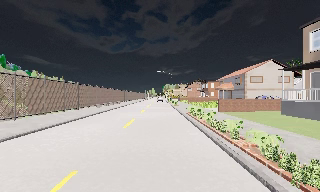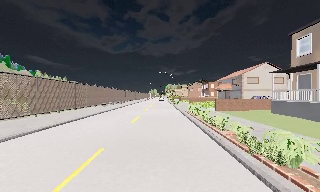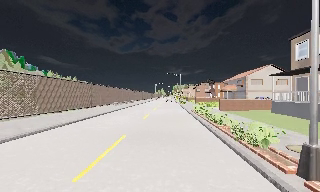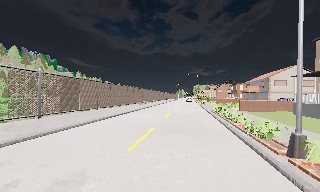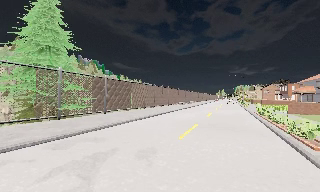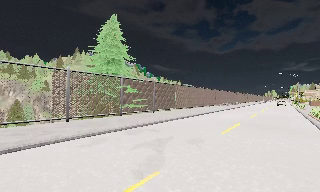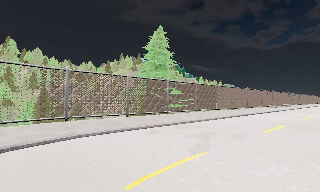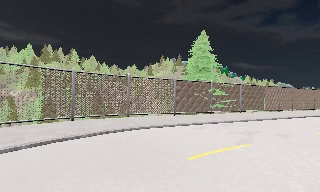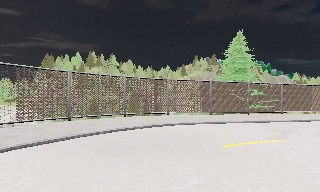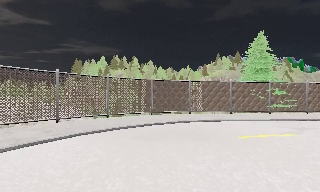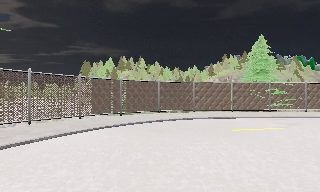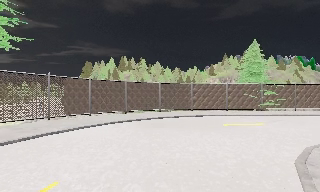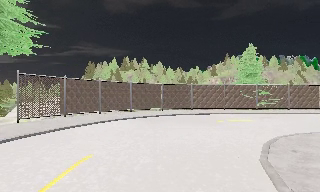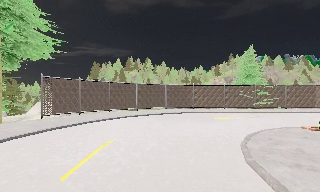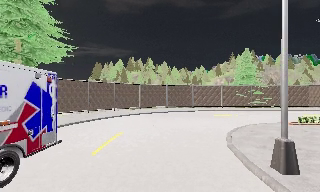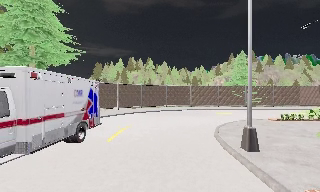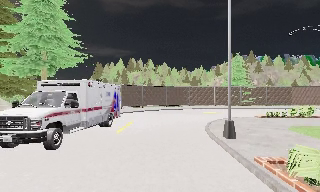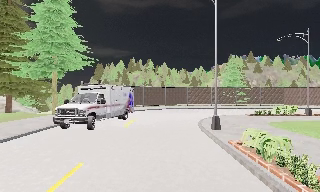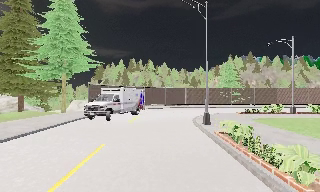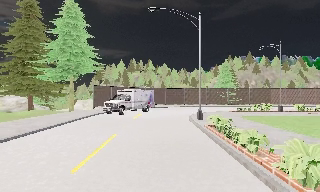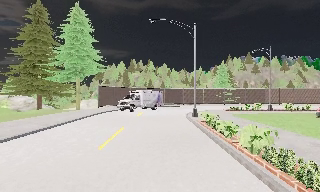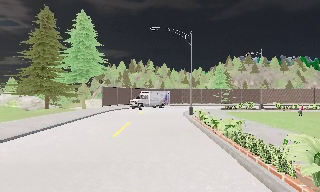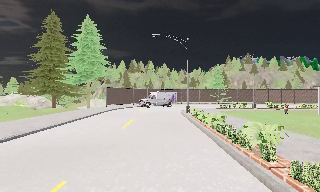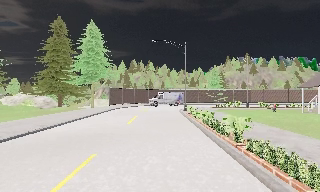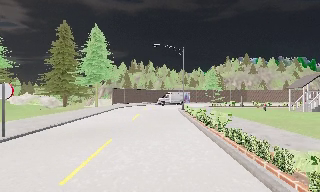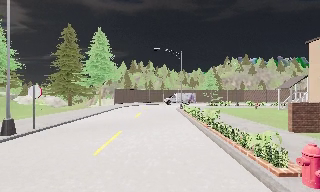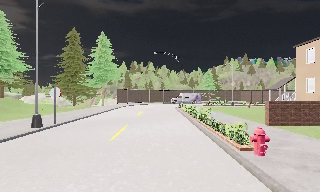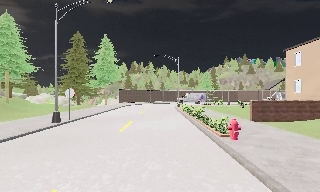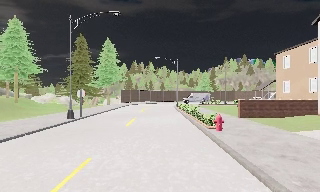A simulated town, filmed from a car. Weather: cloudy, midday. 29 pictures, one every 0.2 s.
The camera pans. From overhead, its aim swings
counterclockwise.
The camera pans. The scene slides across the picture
to the right.
0.0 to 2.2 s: The camera swings to its left by about 90 degrees, and the scene slides to the right. It travels backward, about 17 m.
2.2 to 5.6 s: The camera travels backward, about 25 m, so what stands in front gets smaller.
The film runs backward here.
